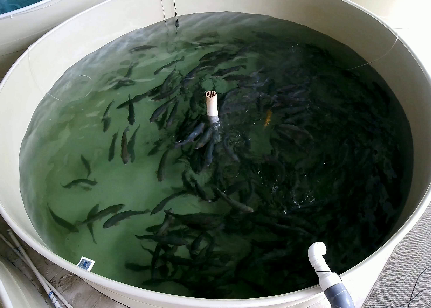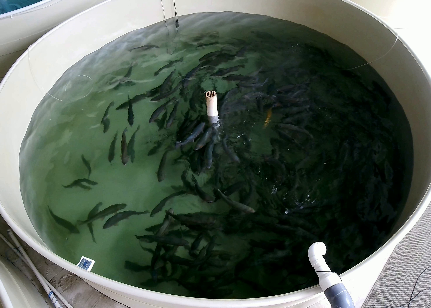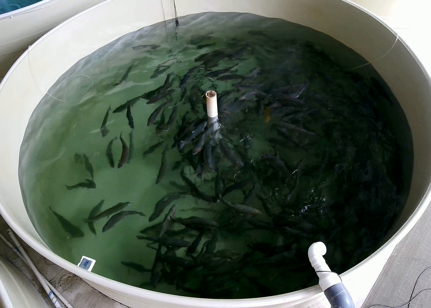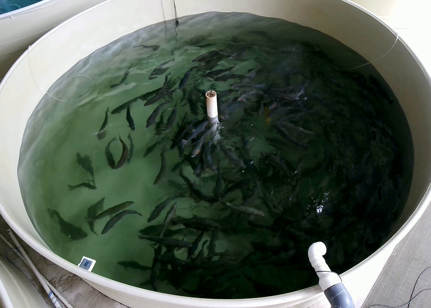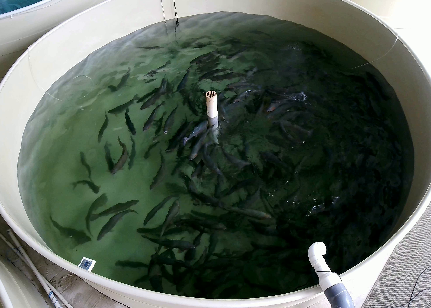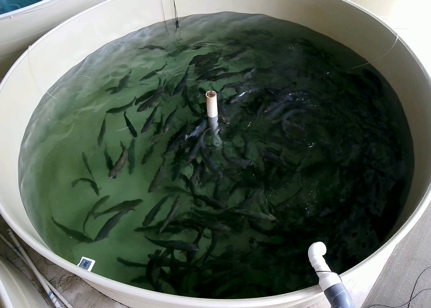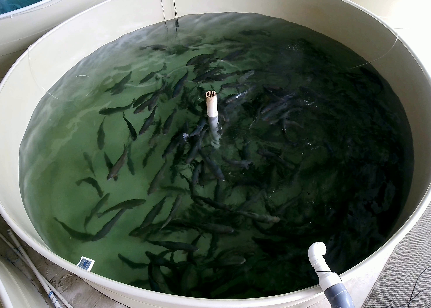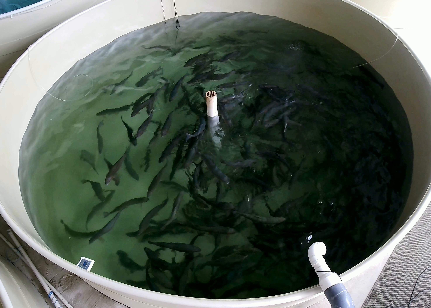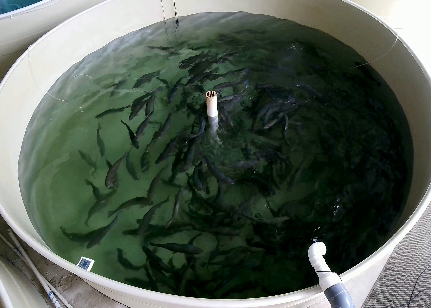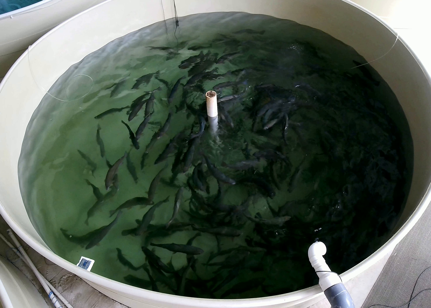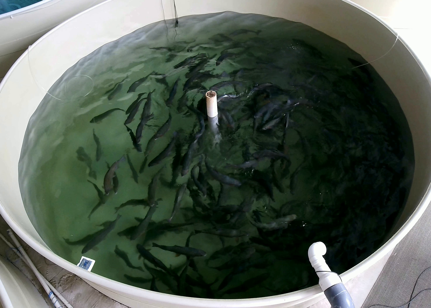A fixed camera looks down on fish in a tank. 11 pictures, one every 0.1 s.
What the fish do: Foraging.
